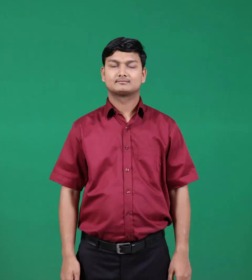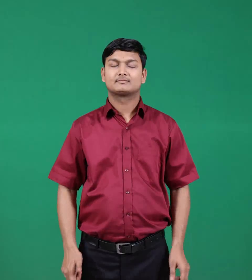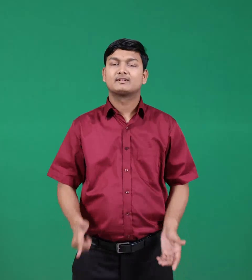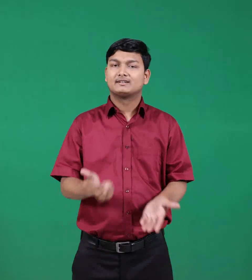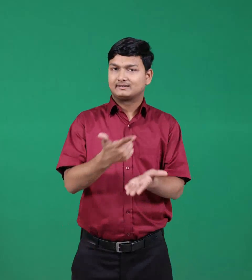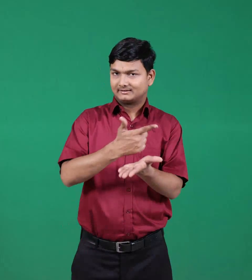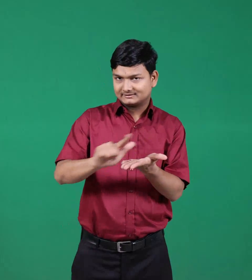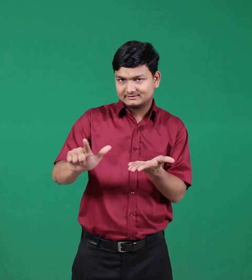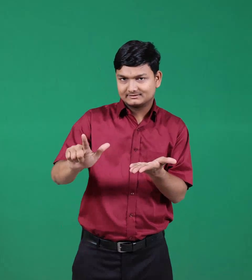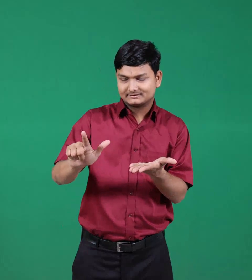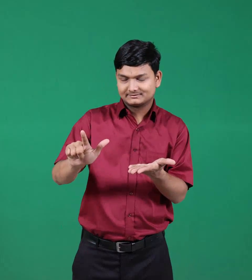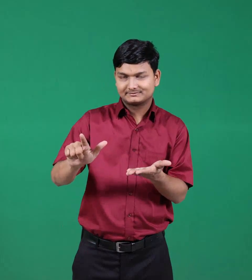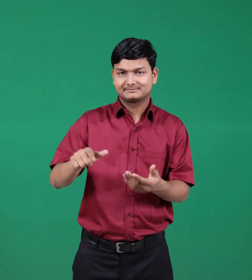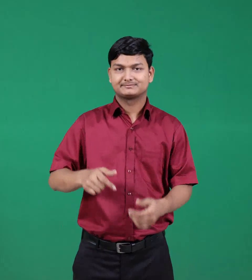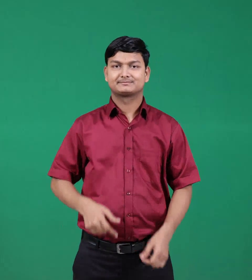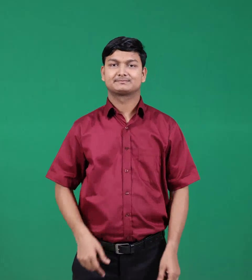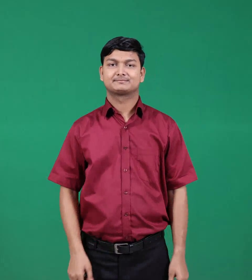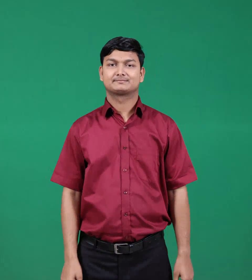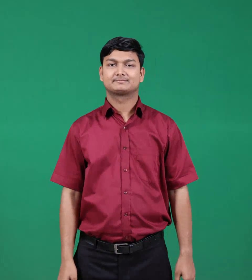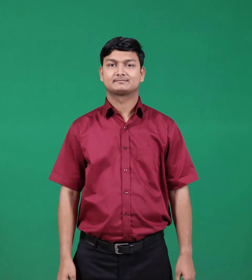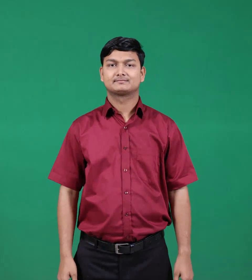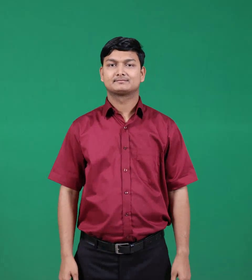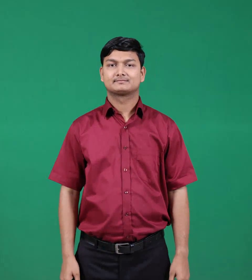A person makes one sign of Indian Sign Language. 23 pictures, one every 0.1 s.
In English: leave
